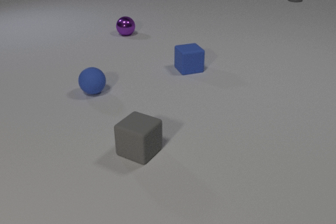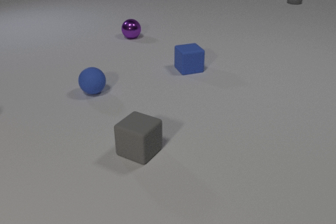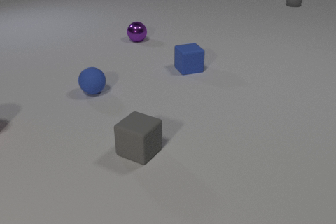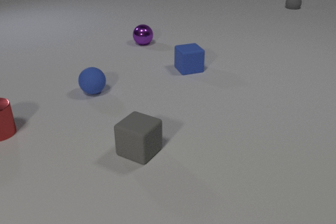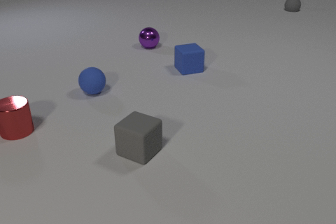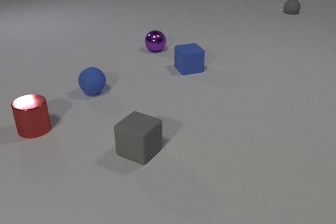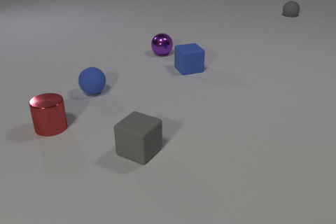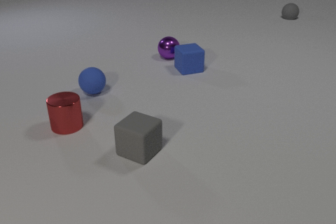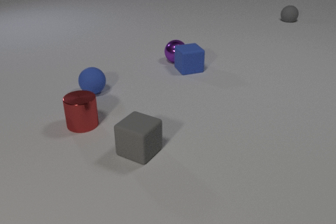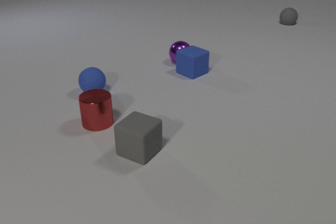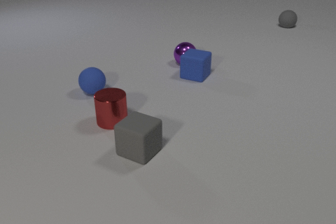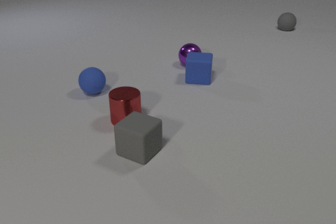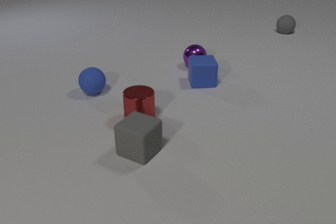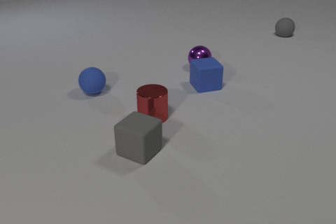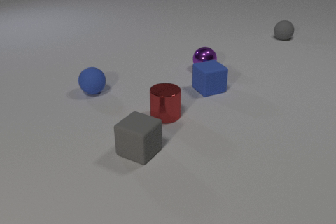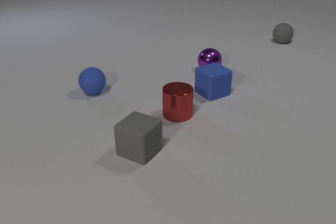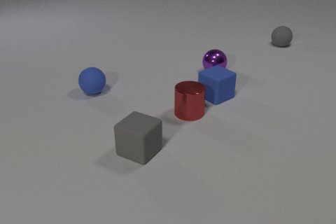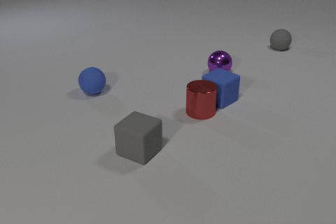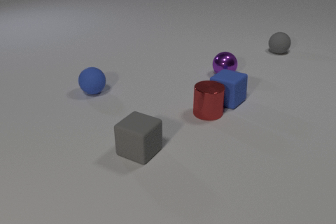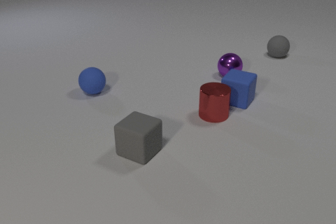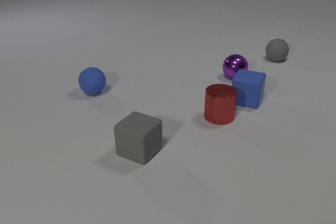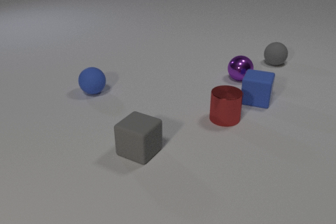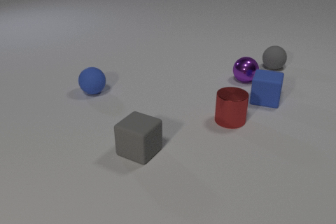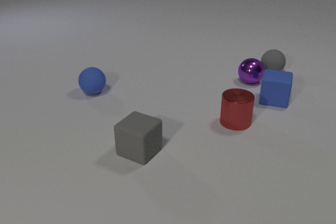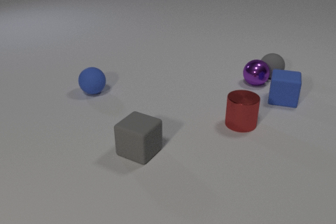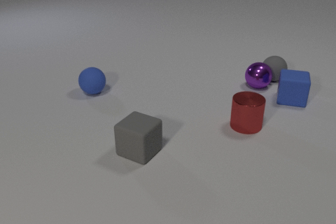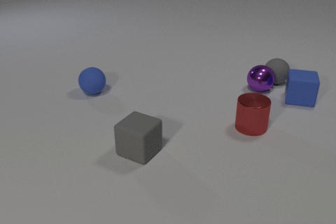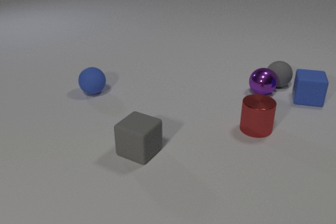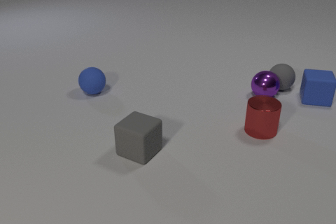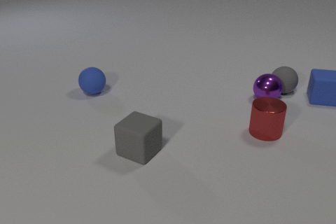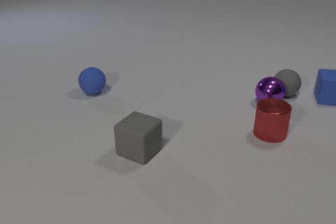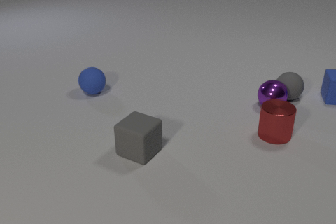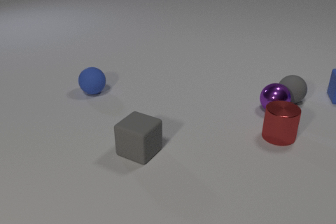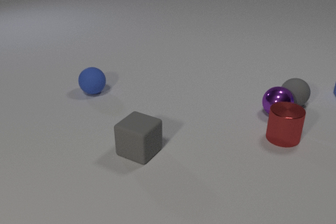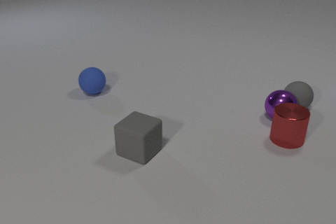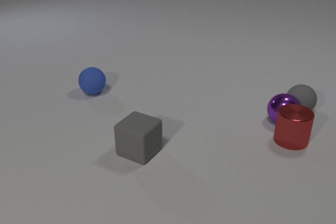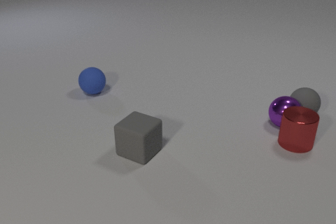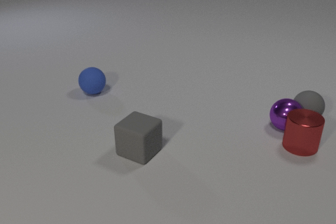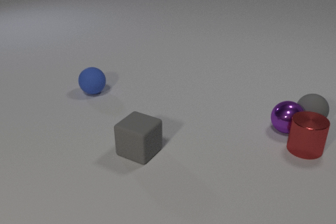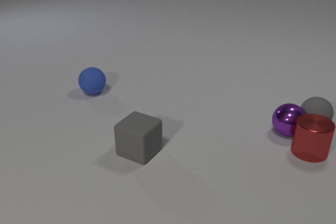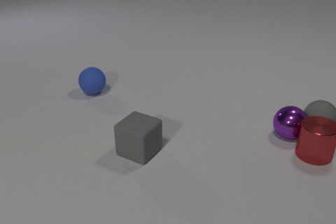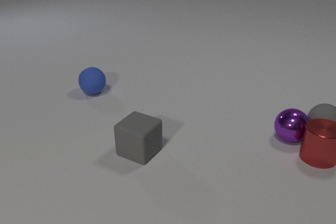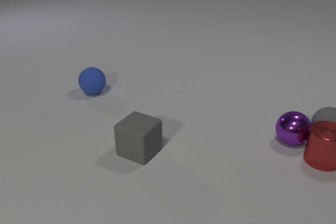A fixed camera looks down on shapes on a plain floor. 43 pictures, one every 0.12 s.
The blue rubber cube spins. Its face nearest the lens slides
to the right.
The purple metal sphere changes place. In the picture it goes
toward the camera.
0.00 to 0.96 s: The purple metal sphere rolls toward the camera and to the right. The gray rubber sphere rolls toward the camera. The red metal cylinder comes in at the left edge, slides to the right. The purple metal sphere and the blue rubber cube collide.
0.96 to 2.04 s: The purple metal sphere rolls to the right and toward the camera. The blue rubber cube slides toward the camera and to the right, spins so that its near face slides to the right, counterclockwise seen from above. The gray rubber sphere rolls toward the camera. The red metal cylinder slides to the right.
2.04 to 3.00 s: The purple metal sphere rolls to the right and toward the camera. The blue rubber cube slides to the right, spins so that its near face slides to the right, counterclockwise seen from above. The gray rubber sphere rolls toward the camera. The red metal cylinder slides to the right and toward the camera. The blue rubber cube and the red metal cylinder collide. The purple metal sphere and the gray rubber sphere collide.
3.00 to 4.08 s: The purple metal sphere rolls toward the camera. The blue rubber cube slides to the right and away from the camera, leaves at the right edge. The gray rubber sphere rolls toward the camera and to the right. The red metal cylinder slides to the right.
4.08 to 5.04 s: The purple metal sphere rolls toward the camera. The gray rubber sphere rolls toward the camera and to the right. The red metal cylinder slides to the right and toward the camera. The purple metal sphere and the red metal cylinder collide.
What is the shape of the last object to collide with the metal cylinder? sphere.
How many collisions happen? 4.
How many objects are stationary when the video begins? 3.
